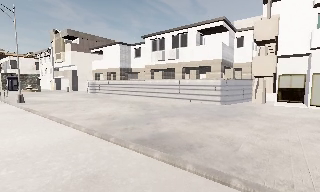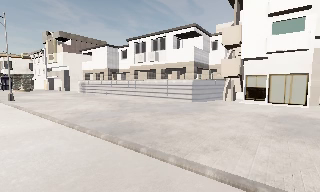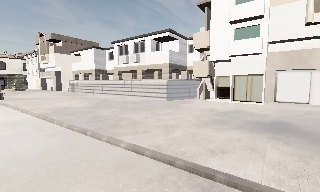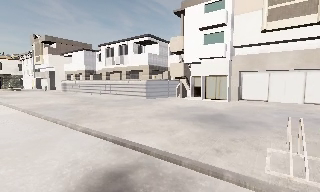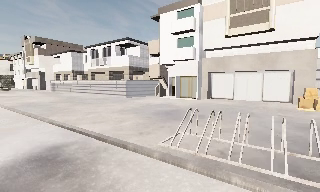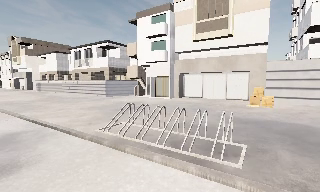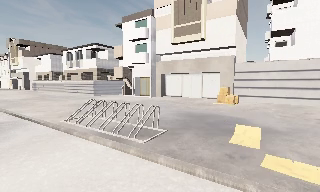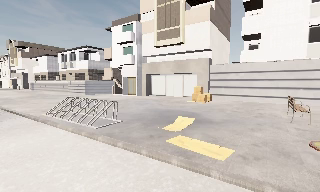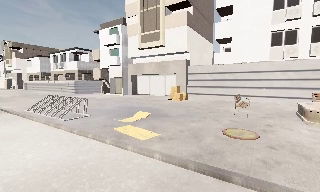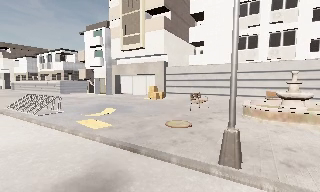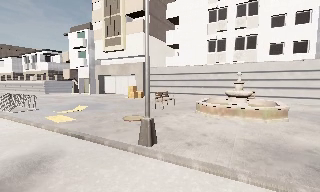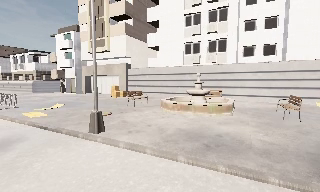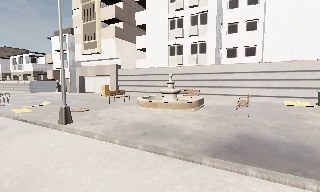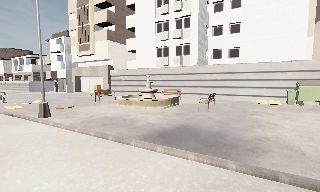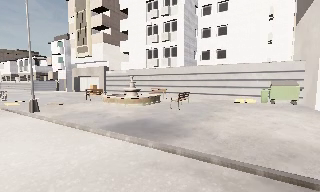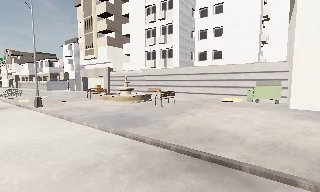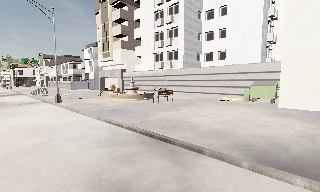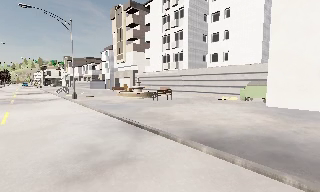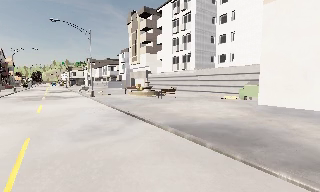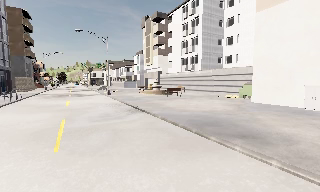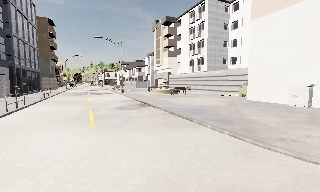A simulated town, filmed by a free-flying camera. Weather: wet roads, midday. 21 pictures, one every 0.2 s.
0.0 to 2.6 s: The camera travels to its right and backward, about 30 m, so close, fixed things drift to the left.
2.6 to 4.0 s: The camera pans to its left, which is counterclockwise from overhead, by about 35 degrees. It travels backward and to its right, about 15 m.
The film runs backward here.
